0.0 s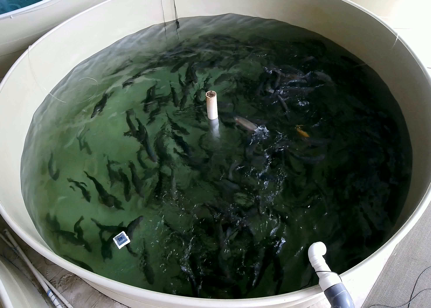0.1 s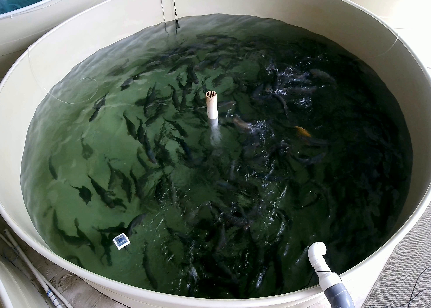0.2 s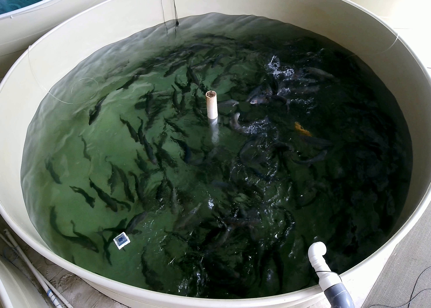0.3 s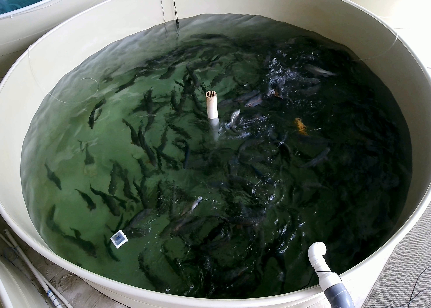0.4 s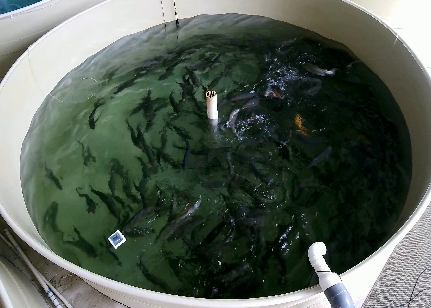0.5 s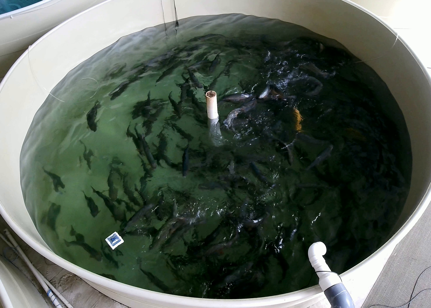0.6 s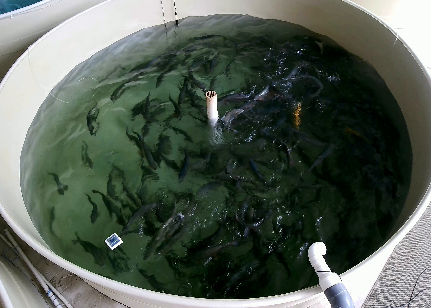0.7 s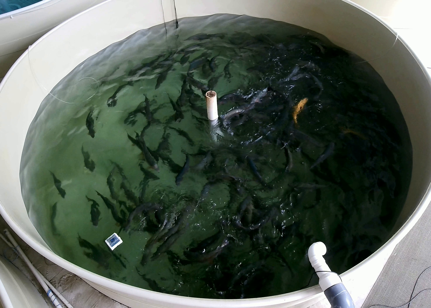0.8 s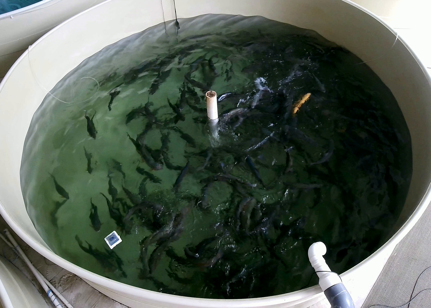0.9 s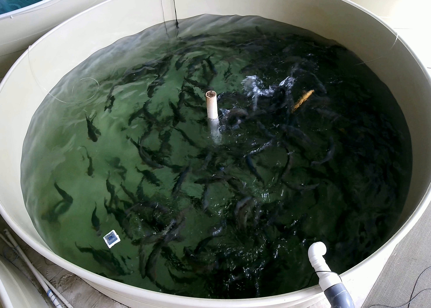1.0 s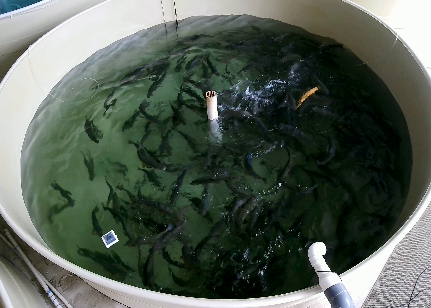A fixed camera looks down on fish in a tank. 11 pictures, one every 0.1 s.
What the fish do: Weak feeding.
